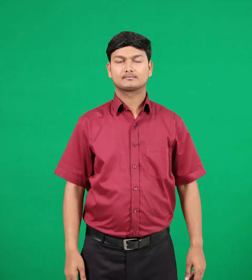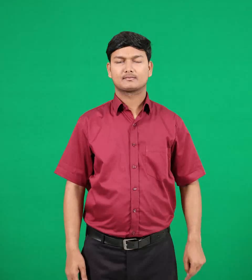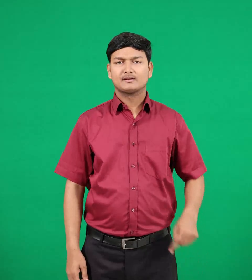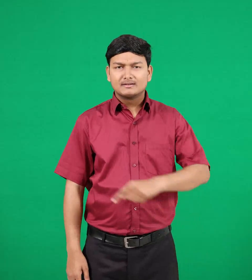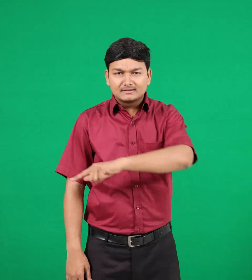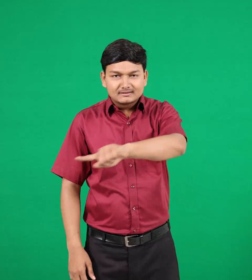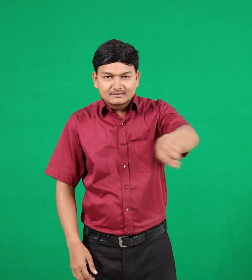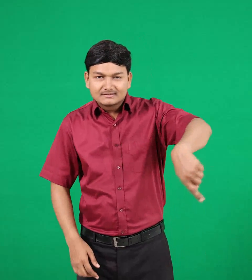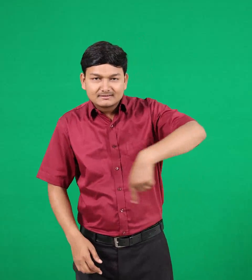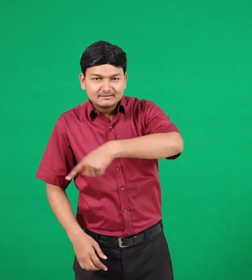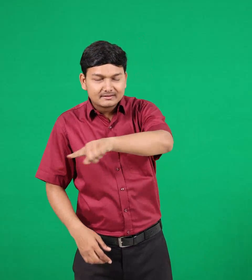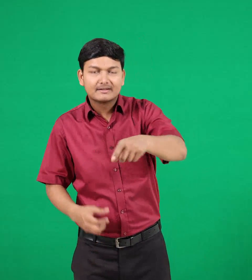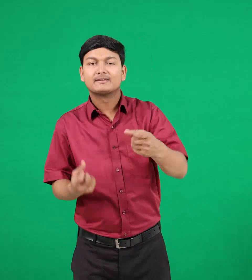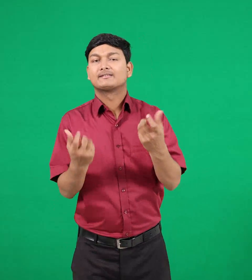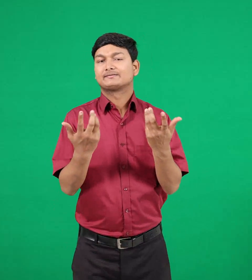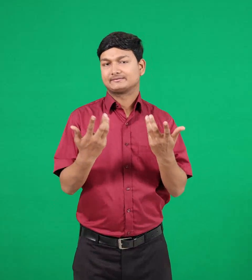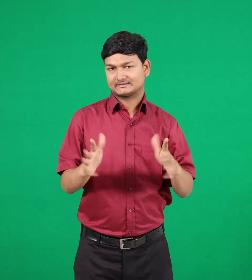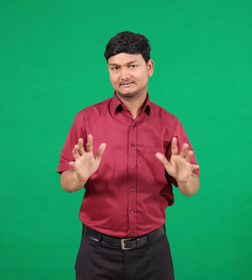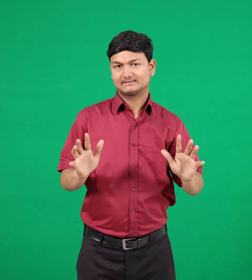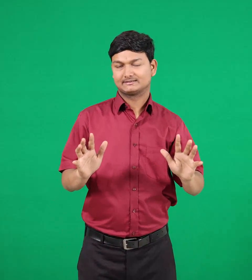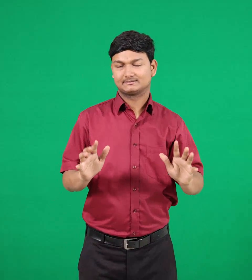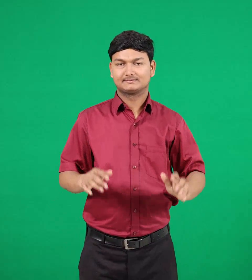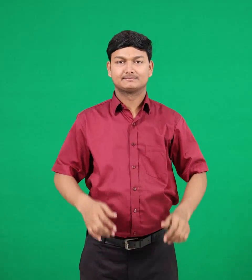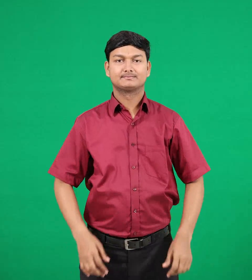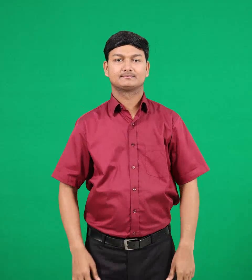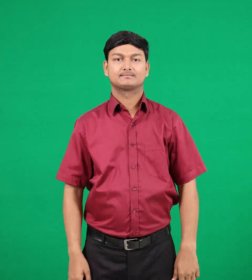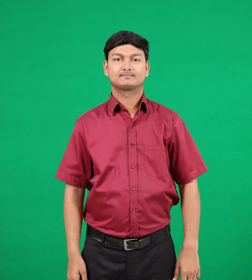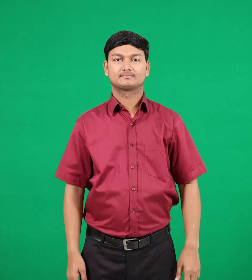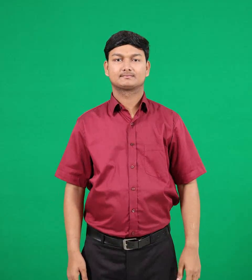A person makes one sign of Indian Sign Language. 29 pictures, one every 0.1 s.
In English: rounded
